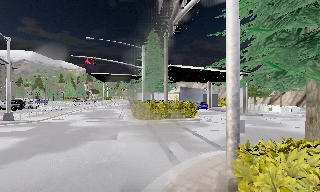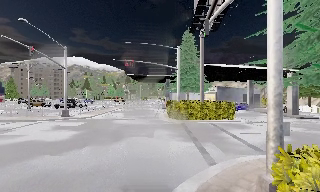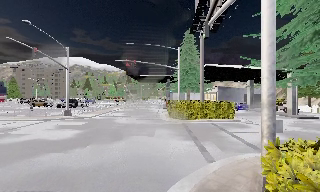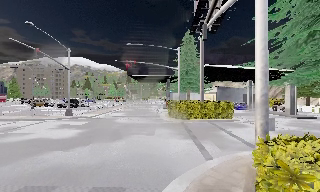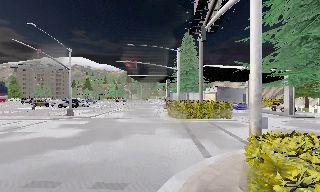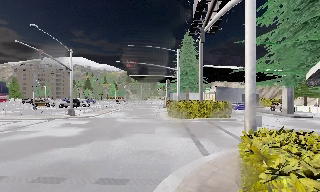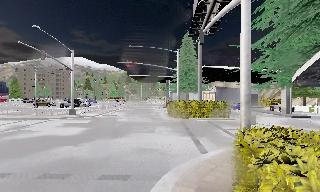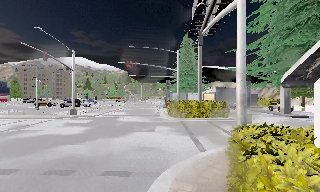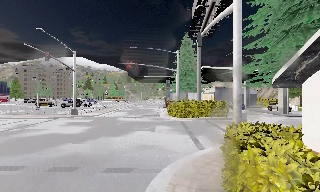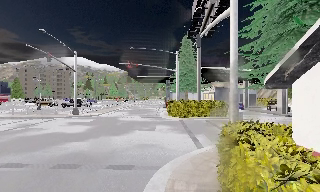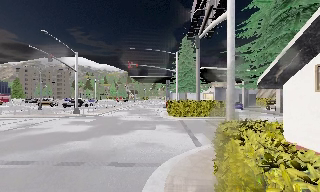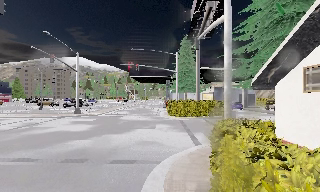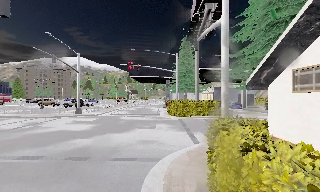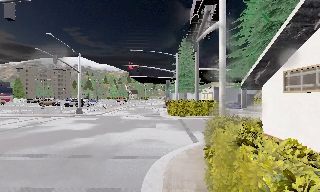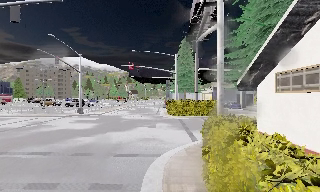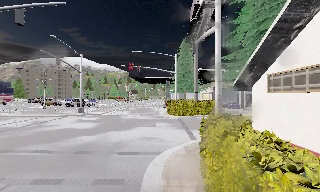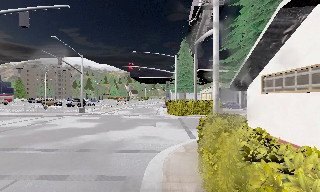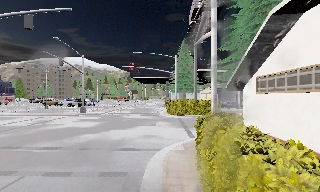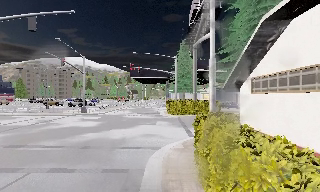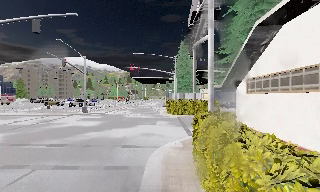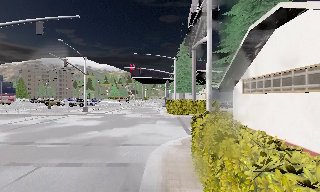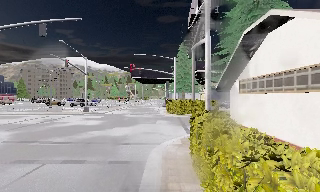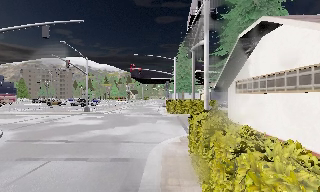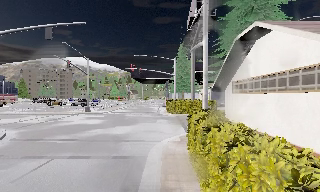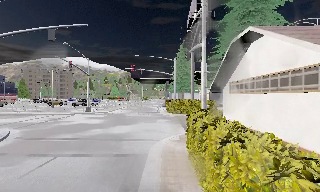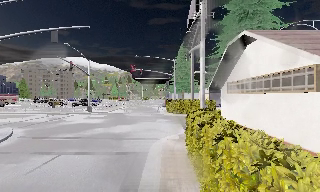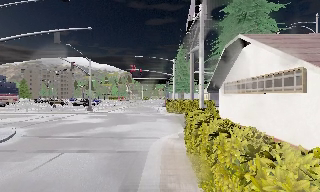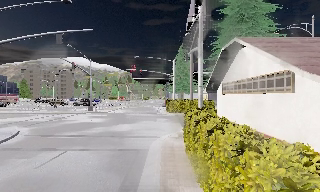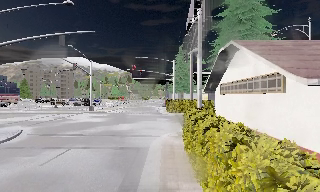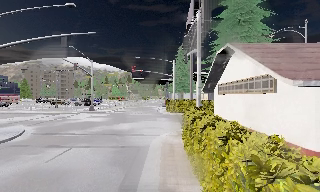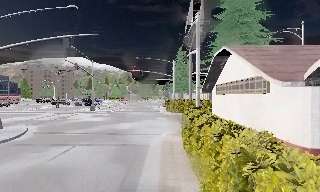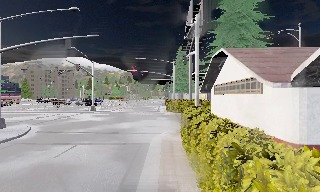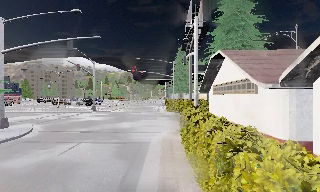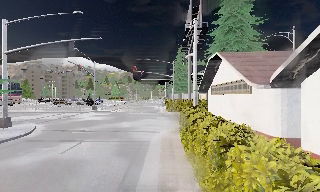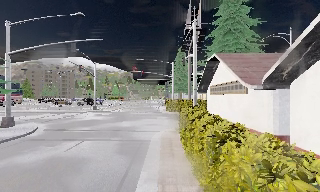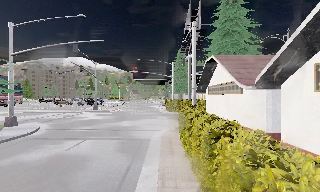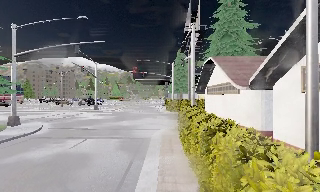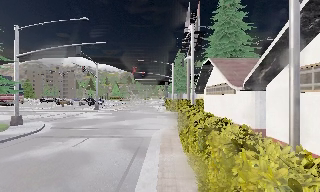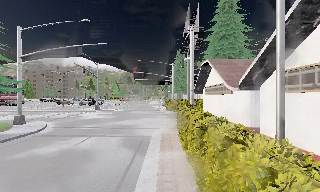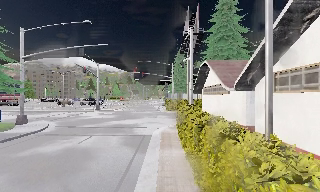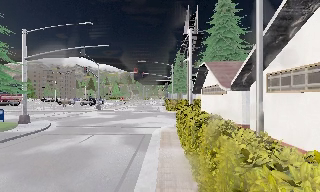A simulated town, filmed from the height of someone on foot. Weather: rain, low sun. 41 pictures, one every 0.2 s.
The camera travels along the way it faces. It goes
backward.
0.0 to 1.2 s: The camera swings to its left by about 15 degrees, and the scene slides to the right. It travels backward, about 1.5 m, so what stands in front gets smaller.
1.2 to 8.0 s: The camera travels backward, about 8 m, so what stands in front gets smaller.
The film runs backward here.
